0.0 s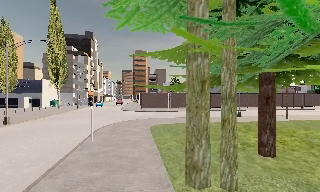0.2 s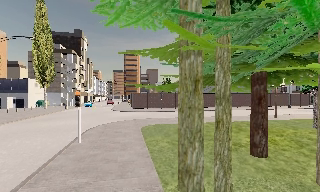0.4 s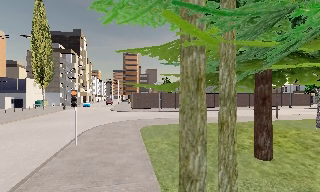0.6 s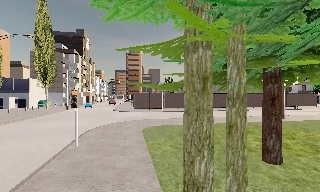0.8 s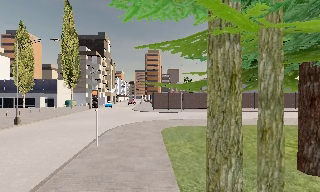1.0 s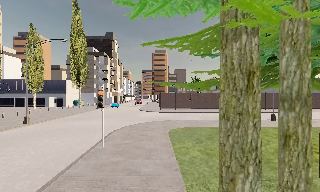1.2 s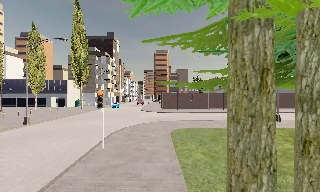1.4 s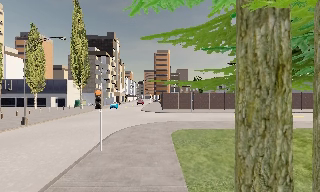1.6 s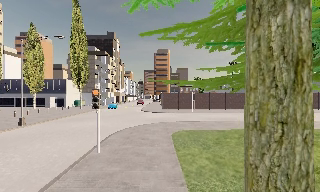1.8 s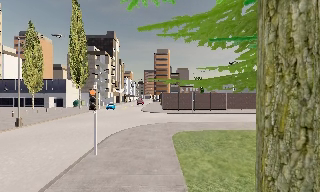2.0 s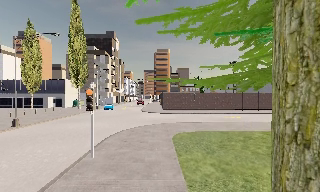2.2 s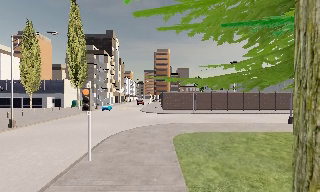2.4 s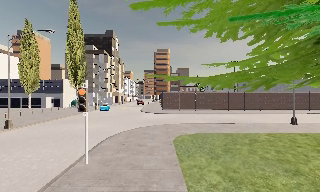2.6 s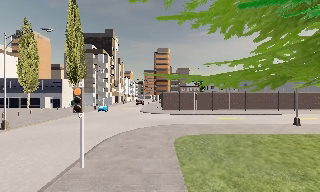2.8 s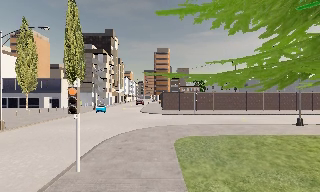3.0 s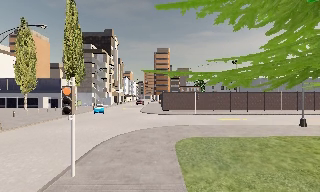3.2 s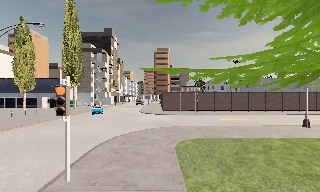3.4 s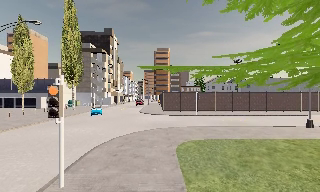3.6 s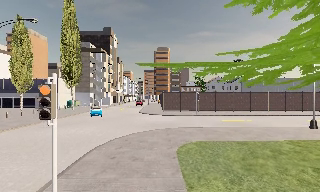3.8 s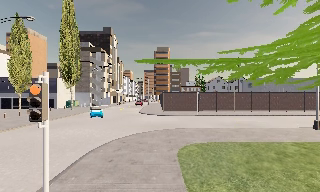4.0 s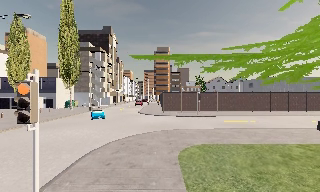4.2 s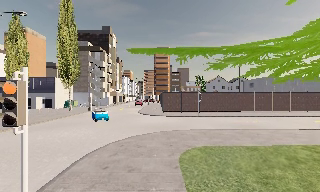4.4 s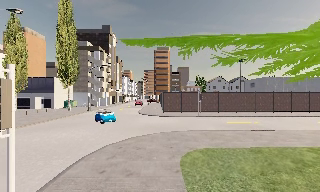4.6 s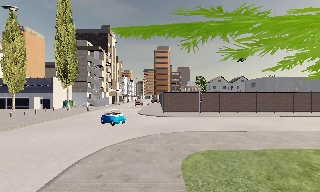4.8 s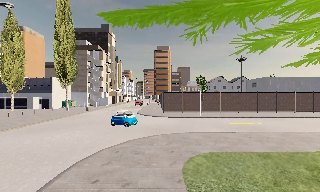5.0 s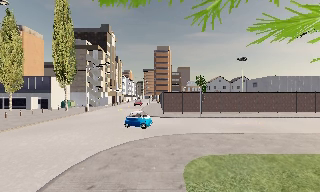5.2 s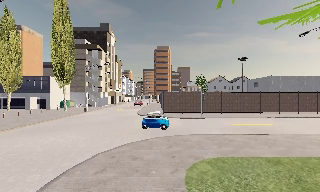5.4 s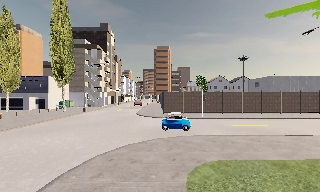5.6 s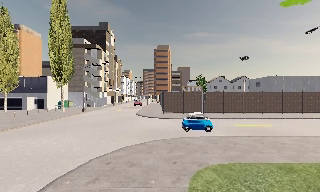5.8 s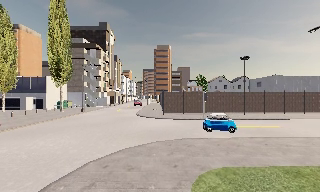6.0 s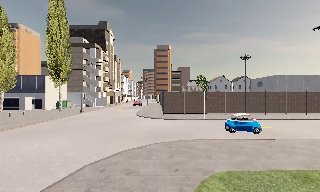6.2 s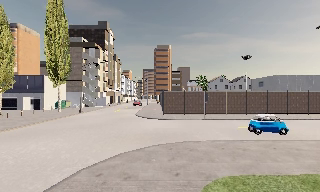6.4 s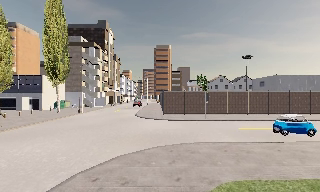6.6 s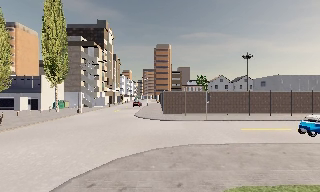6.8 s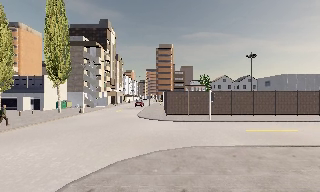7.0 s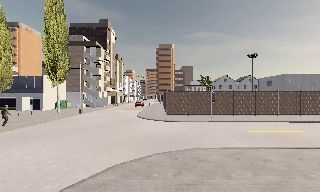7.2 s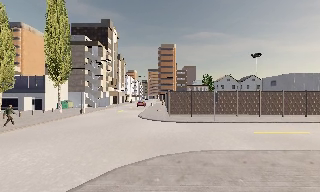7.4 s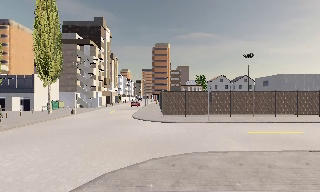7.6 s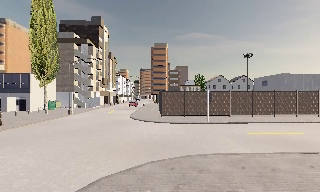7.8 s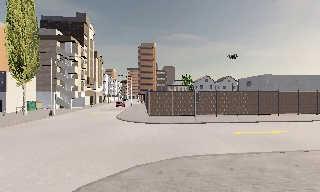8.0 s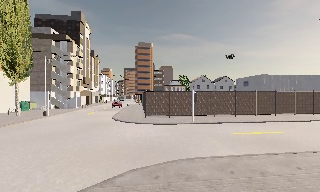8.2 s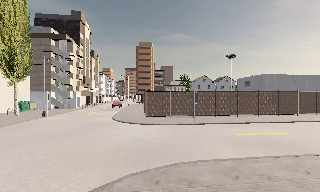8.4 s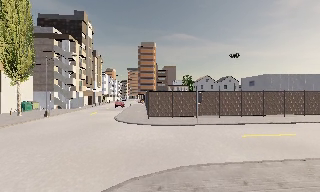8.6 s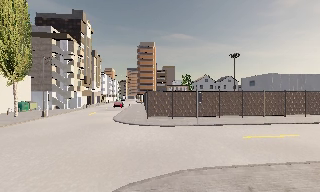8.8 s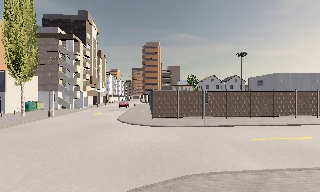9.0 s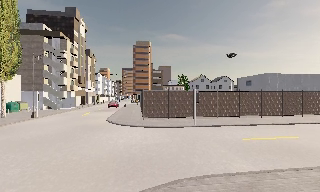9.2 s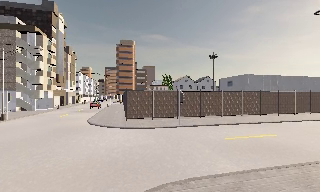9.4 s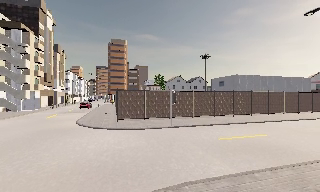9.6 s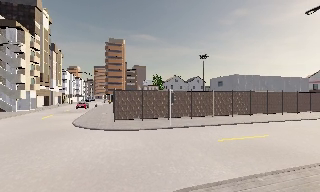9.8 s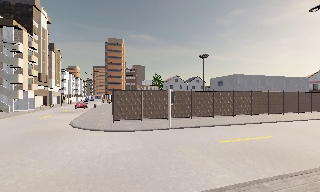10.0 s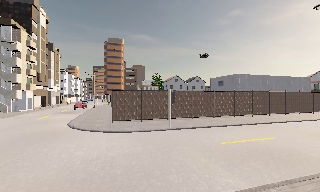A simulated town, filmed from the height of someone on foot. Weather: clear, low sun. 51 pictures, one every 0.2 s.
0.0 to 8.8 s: The camera travels forward, about 13 m, so what stands in front looms larger.
8.8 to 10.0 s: The camera swings to its right by about 15 degrees, and the scene slides to the left. It travels forward, about 2 m, so what stands in front looms larger.
The film runs forward here.
